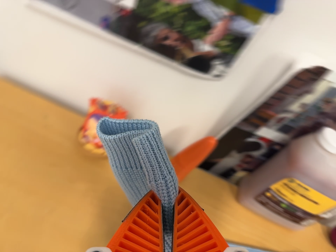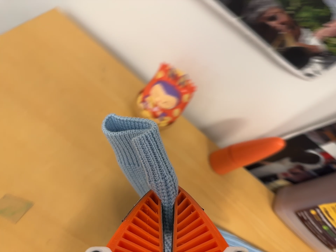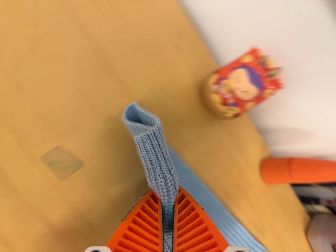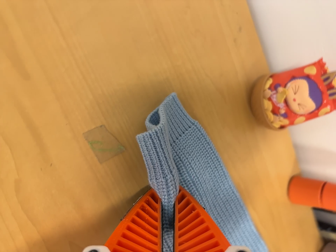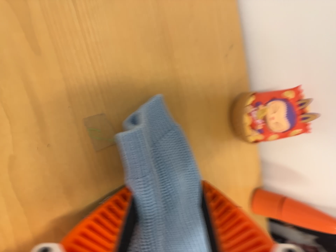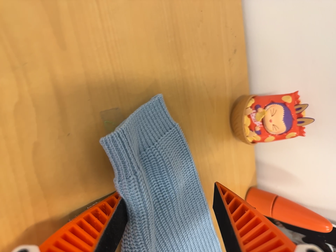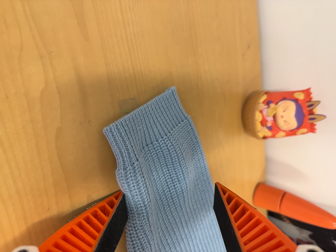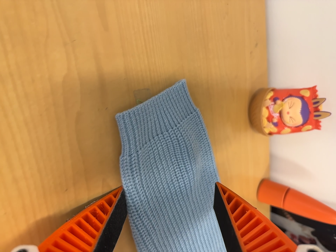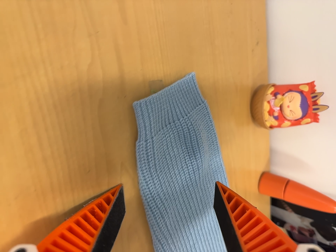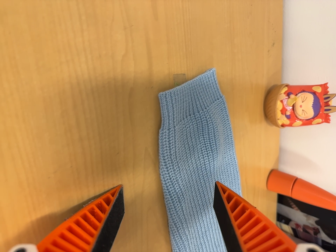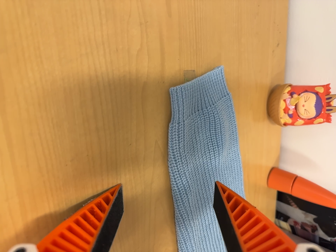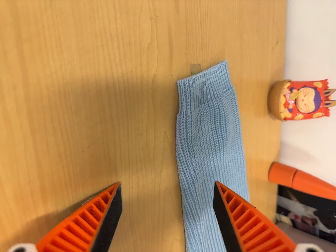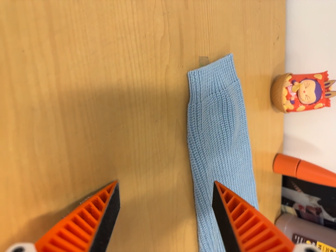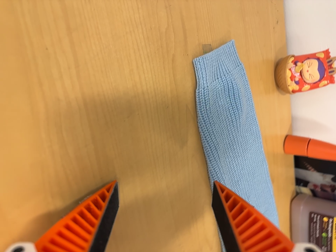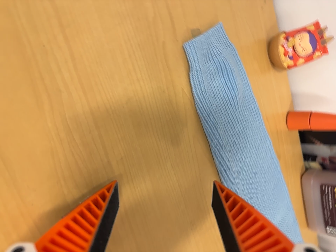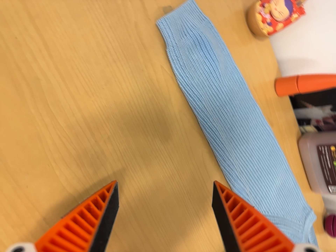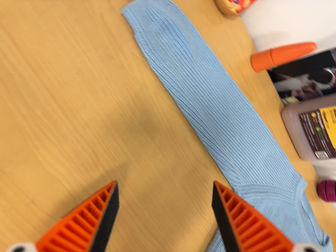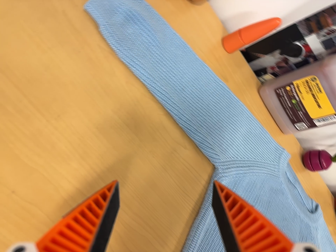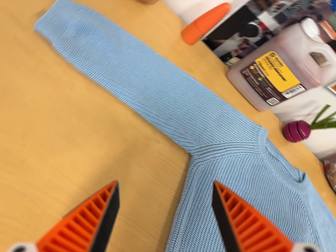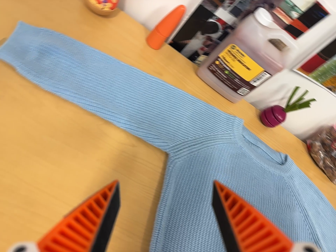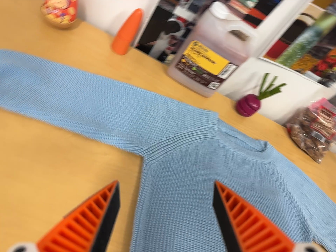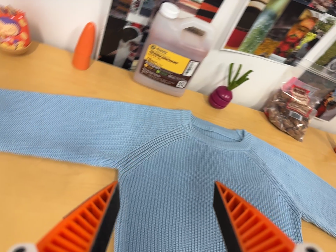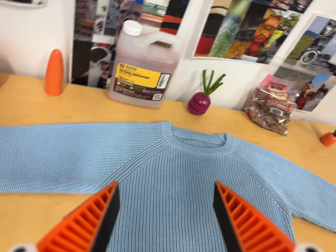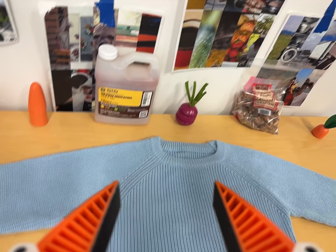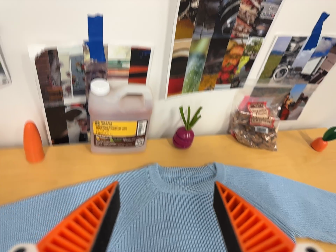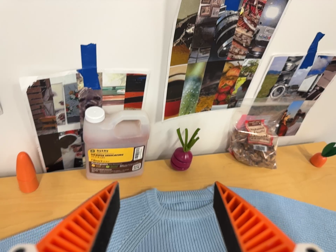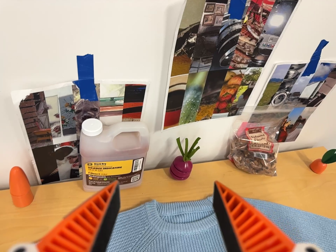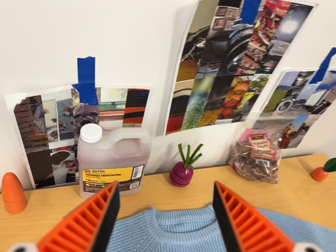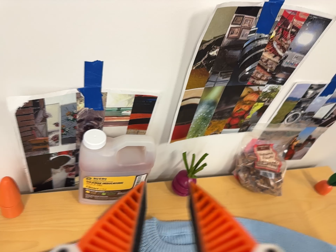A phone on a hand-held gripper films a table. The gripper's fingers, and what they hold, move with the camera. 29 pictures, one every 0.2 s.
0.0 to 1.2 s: The camera travels to its left, about 24 cm, so close, fixed things drift to the right. Its aim tips toward the bottom of its view by about 10 degrees, and the scene shifts upward. It rolls about its line of sight by about 55 degrees, and the scene rotates clockwise.
1.2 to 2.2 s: The camera travels to its left, backward and toward the bottom of its view, about 9 cm, so close, fixed things drift to the right.
2.2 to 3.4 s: The camera travels toward the bottom of its view, backward and to its right, about 16 cm, so close, fixed things drift upward. It rolls about its line of sight by about 35 degrees, and the scene rotates counterclockwise.
3.4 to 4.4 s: The camera travels to its right, about 24 cm, so close, fixed things drift to the left. It rolls about its line of sight by about 45 degrees, and the scene rotates counterclockwise.
4.4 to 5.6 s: The camera travels toward the top of its view and forward, about 18 cm, so close, fixed things drift downward. It rolls about its line of sight by about 10 degrees, and the scene rotates counterclockwise.
The film runs backward here.
